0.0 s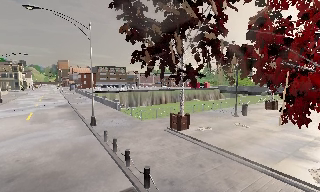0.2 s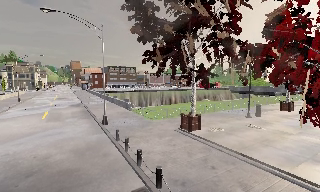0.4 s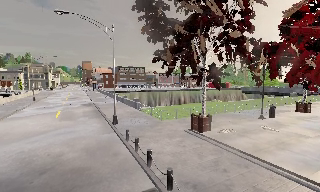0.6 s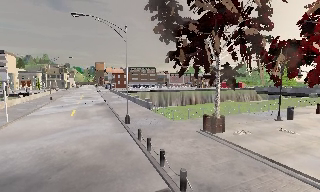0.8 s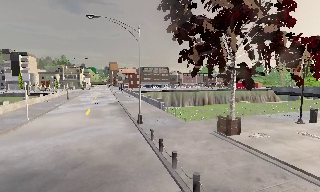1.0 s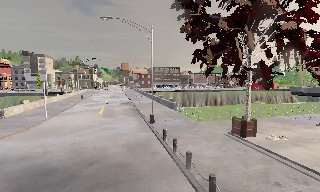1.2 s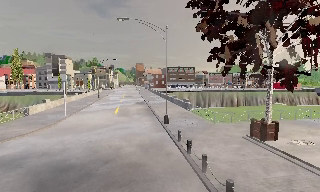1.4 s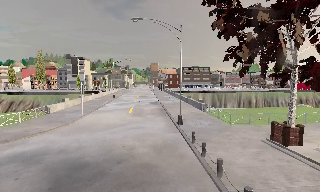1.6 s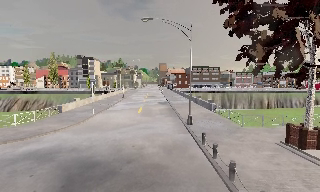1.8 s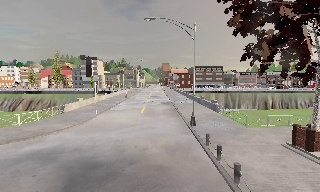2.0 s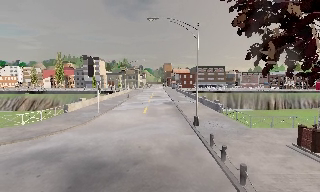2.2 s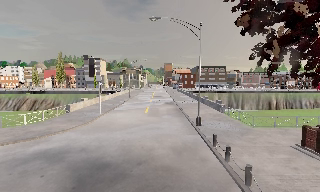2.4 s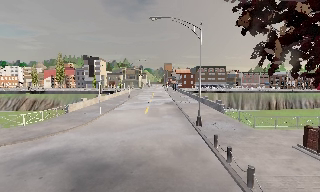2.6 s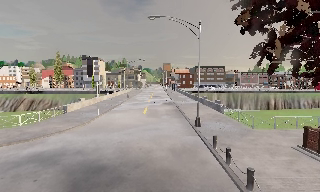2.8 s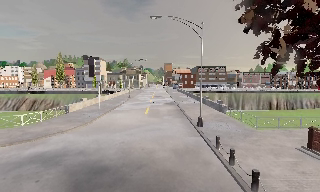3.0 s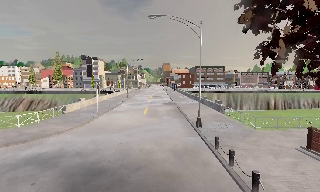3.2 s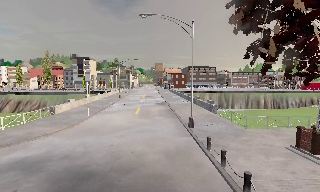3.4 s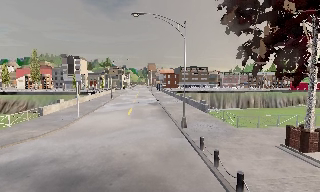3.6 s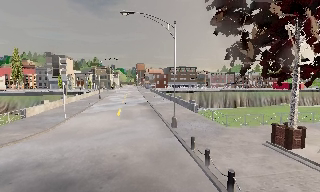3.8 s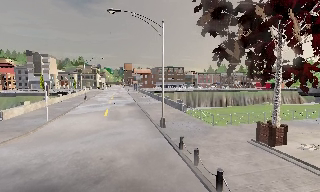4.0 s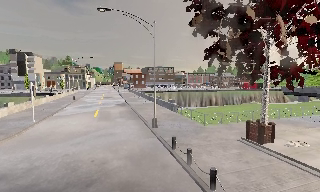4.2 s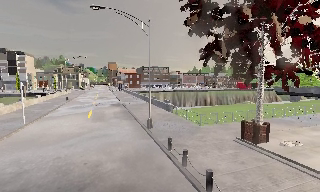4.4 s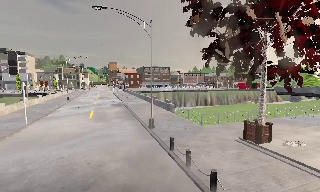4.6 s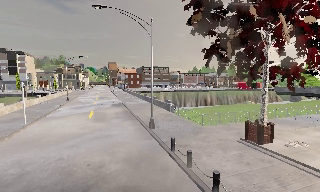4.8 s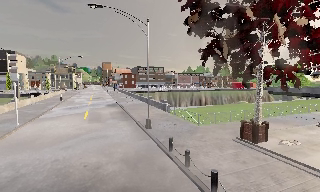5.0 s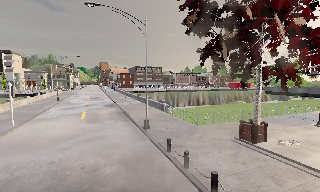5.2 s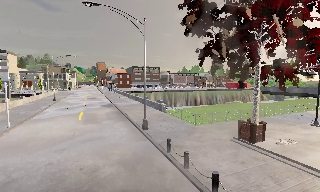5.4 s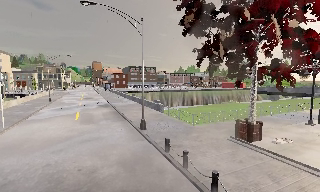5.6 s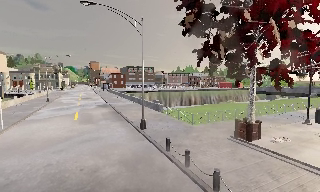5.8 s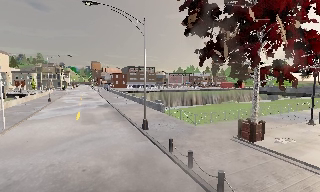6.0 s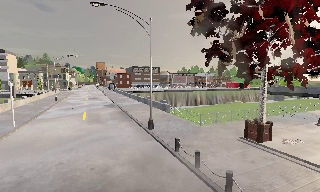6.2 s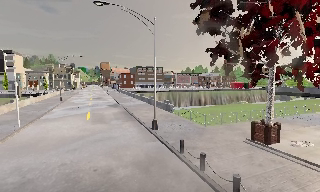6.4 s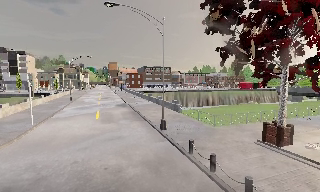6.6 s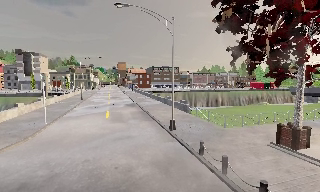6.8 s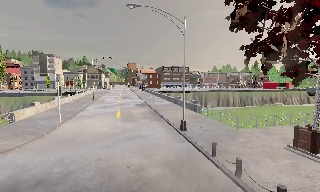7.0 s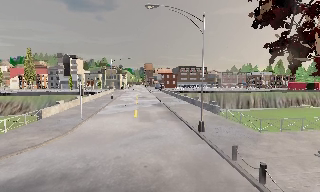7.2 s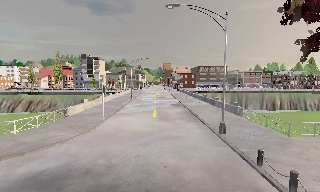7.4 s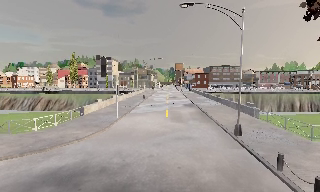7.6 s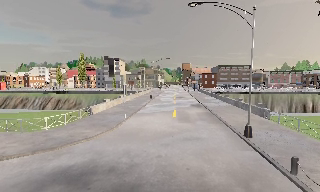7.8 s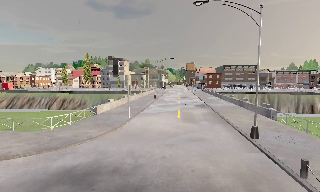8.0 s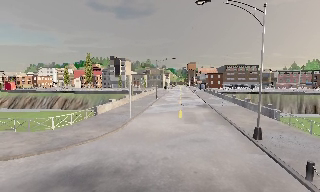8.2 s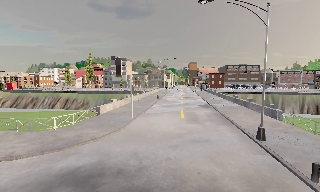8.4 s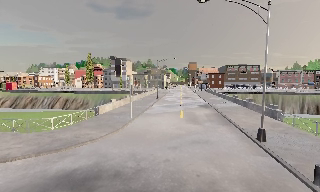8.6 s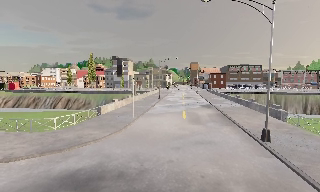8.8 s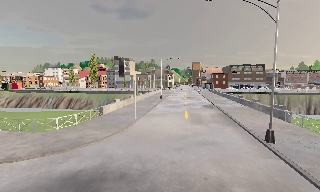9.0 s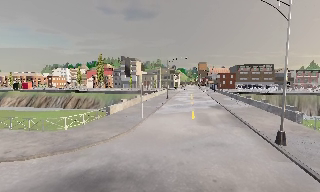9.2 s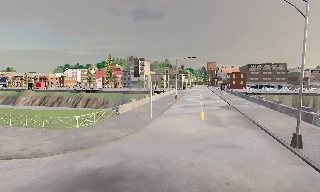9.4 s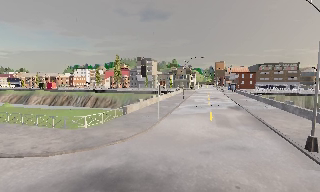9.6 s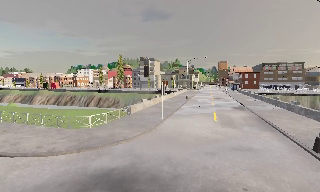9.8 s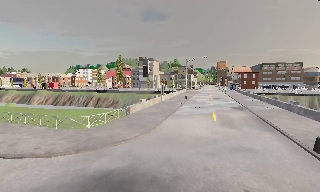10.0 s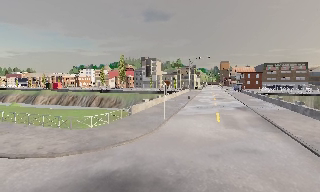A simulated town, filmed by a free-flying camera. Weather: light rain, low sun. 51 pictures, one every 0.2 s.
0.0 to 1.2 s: The camera pans to its left, which is counterclockwise from overhead, by about 25 degrees.
1.2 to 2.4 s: The camera shifts only a little, or ends up much as it began.
2.4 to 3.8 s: The camera swings to its right by about 15 degrees, and the scene slides to the left. It travels forward, about 0.5 m, so what stands in front looms larger.
3.8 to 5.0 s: The camera shifts only a little, or ends up much as it began.
5.0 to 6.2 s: The camera travels to its left, about 0.5 m, so close, fixed things drift to the right.
6.2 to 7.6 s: The camera pans to its left, which is counterclockwise from overhead, by about 30 degrees. It travels to its left, about 0.5 m, so close, fixed things drift to the right.
7.6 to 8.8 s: The camera travels forward, about 0.5 m, so what stands in front looms larger.
8.8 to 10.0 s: The camera shifts only a little, or ends up much as it began.
The film runs forward here.
